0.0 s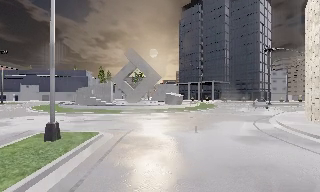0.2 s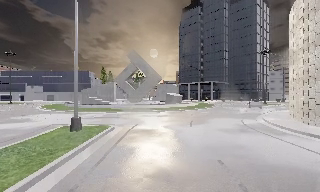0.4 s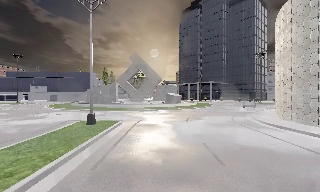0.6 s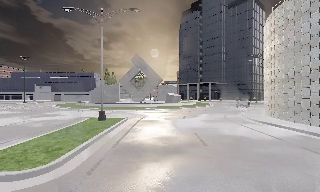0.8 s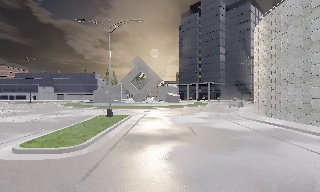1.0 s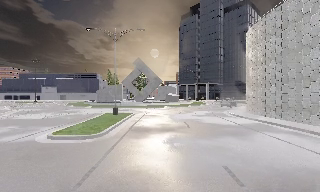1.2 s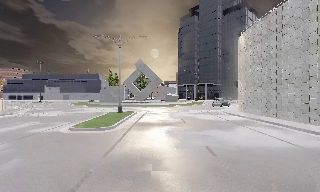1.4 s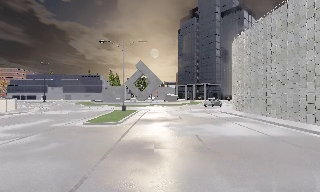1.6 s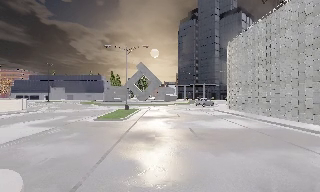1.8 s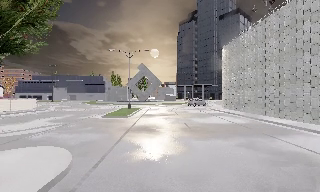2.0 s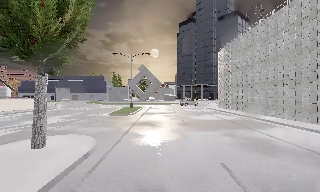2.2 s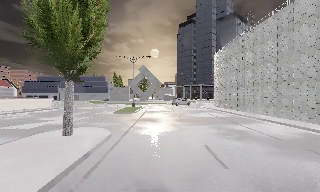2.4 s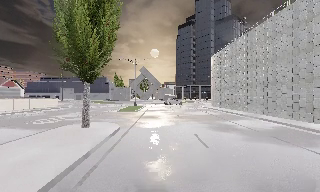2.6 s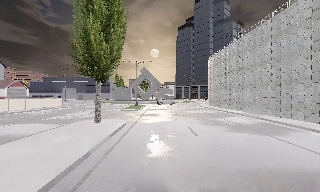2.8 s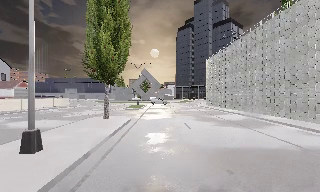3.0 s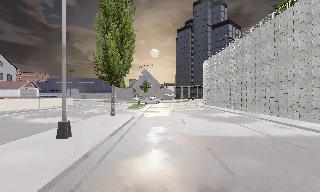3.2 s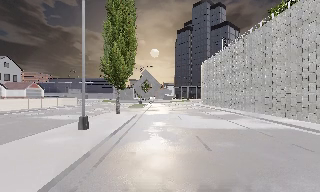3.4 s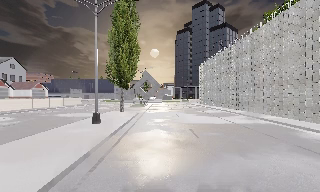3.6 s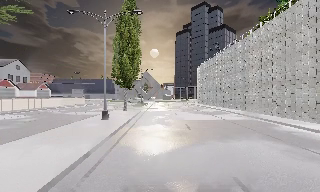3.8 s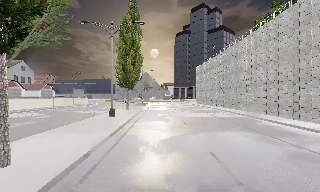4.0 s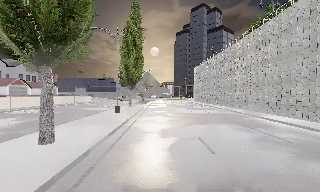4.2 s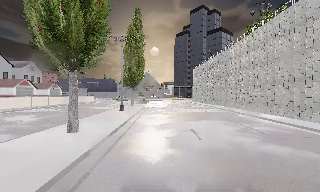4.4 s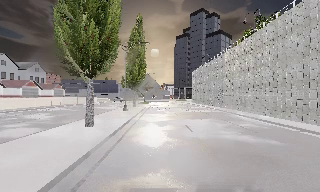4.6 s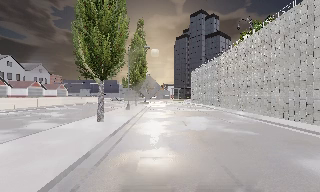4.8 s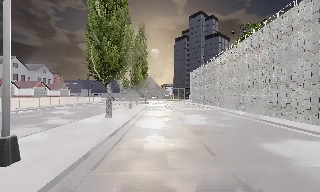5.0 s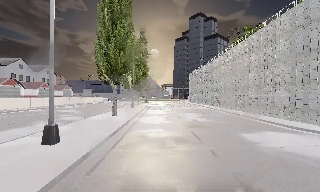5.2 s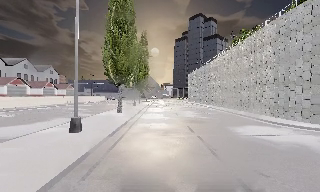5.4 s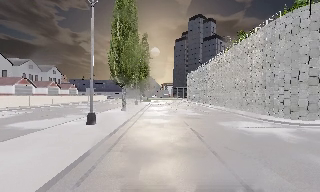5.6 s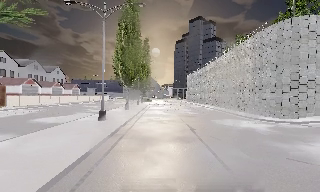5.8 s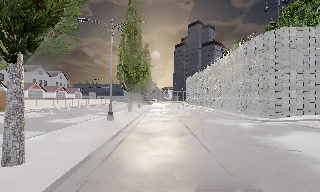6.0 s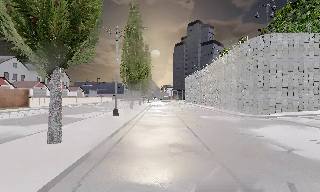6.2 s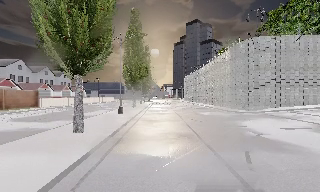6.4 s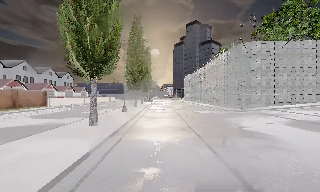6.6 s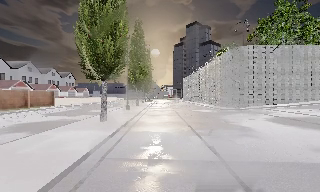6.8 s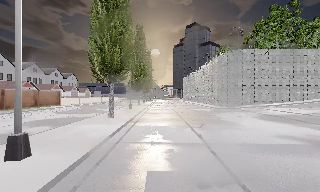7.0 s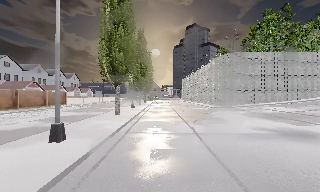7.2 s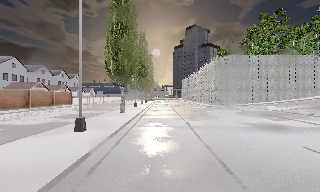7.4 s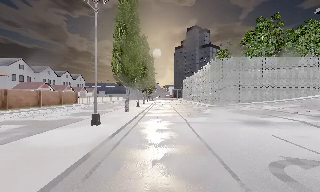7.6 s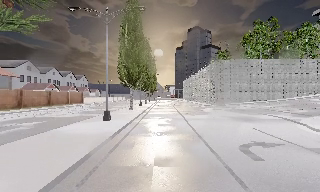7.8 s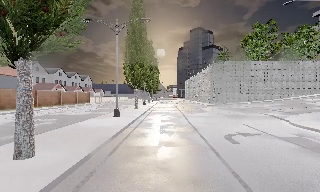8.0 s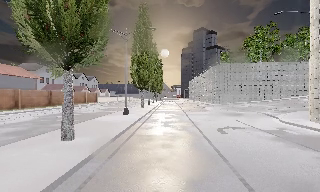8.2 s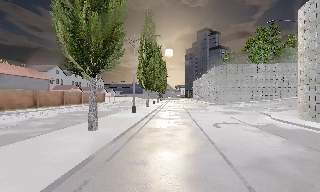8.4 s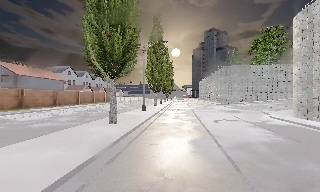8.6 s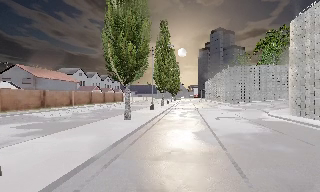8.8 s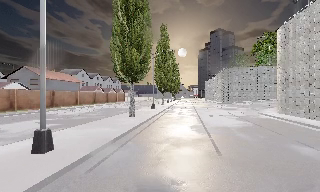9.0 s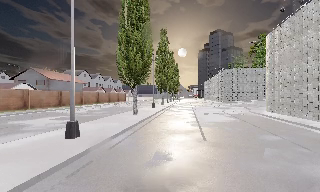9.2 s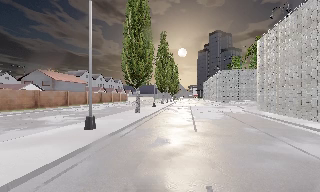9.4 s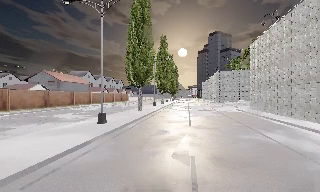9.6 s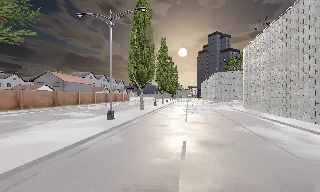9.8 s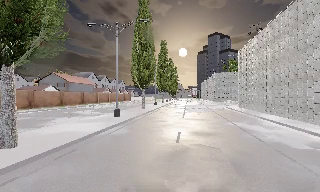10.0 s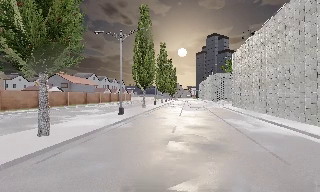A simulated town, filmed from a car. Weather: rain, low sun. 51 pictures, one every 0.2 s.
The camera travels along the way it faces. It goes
backward.
0.0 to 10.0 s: The scene slides to the right, as the camera pans about 10 degrees to its left. It travels backward, about 85 m, so what stands in front gets smaller.
The film runs backward here.
